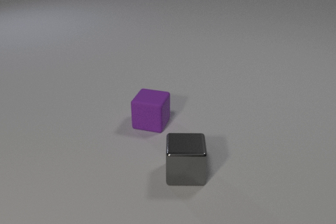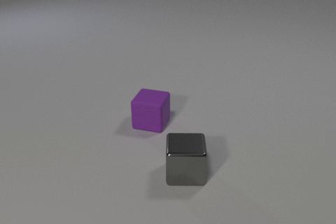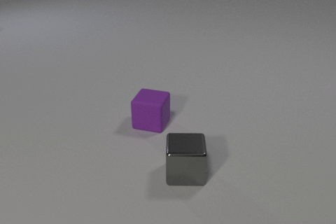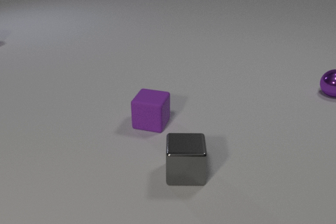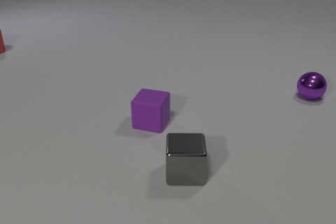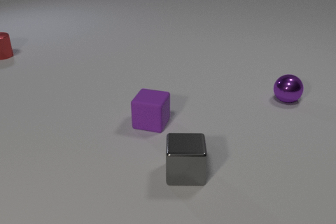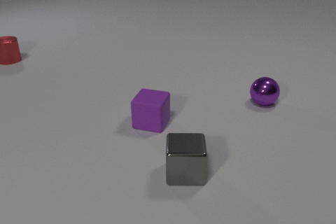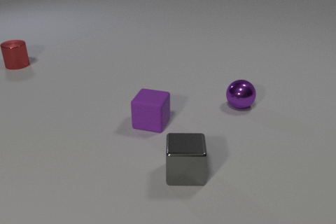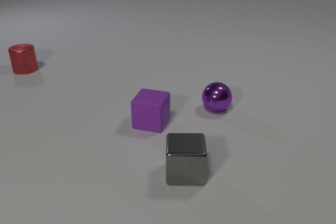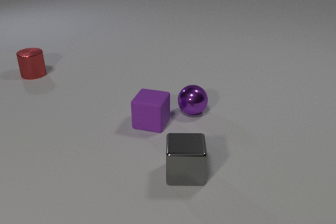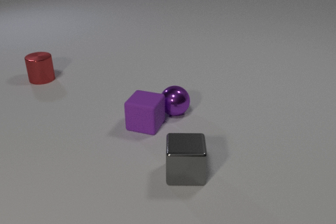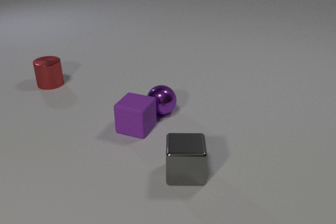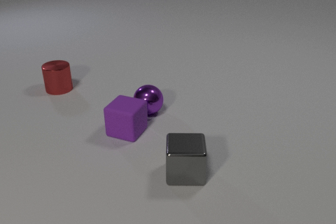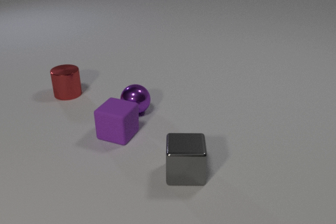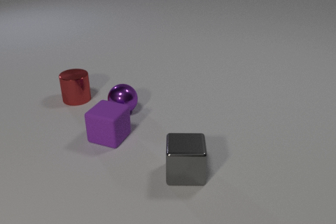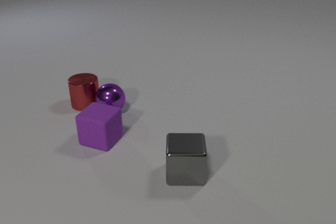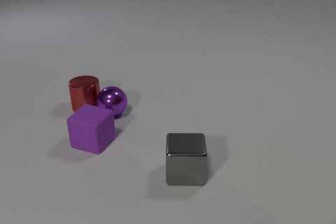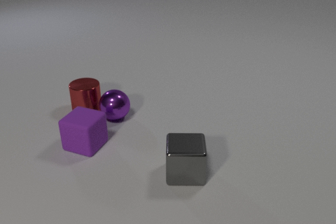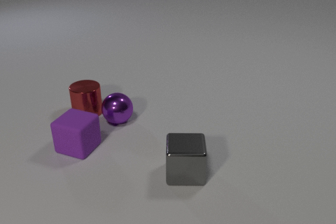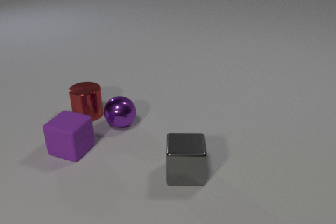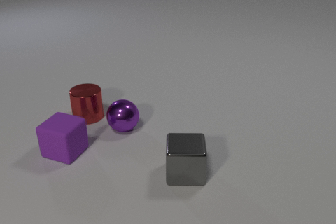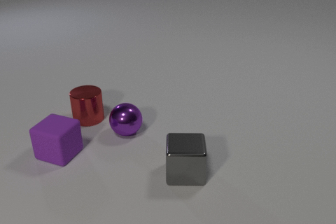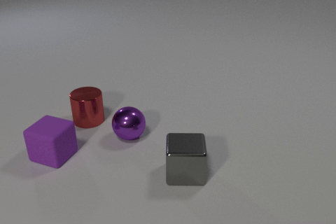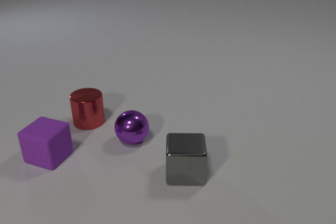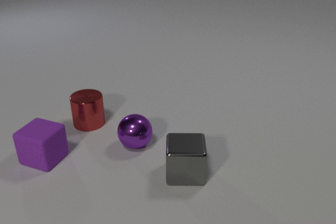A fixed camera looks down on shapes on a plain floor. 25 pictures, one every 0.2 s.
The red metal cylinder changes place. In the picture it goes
toward the camera.
The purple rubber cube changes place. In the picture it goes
to the left.
0.0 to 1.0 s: The purple metal sphere comes in at the right edge, rolls to the left and toward the camera. The red metal cylinder comes in at the left edge, slides toward the camera and to the right.
1.0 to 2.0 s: The purple metal sphere rolls to the left and toward the camera. The red metal cylinder slides toward the camera and to the right. The purple metal sphere and the purple rubber cube collide.
2.0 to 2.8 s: The purple metal sphere rolls to the left. The purple rubber cube slides to the left and toward the camera. The red metal cylinder slides toward the camera and to the right.
2.8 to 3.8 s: The purple metal sphere rolls toward the camera. The purple rubber cube slides to the left. The red metal cylinder slides toward the camera. The purple metal sphere and the red metal cylinder collide.
3.8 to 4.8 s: The purple metal sphere rolls toward the camera. The purple rubber cube slides to the left. The red metal cylinder slides toward the camera.
How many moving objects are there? 3.
Are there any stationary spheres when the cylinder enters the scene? no.
How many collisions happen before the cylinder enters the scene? 0.
